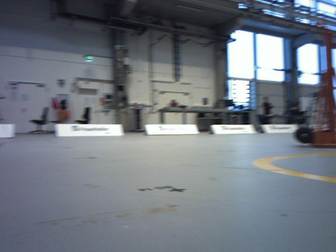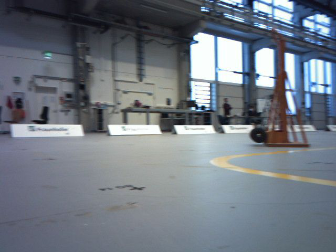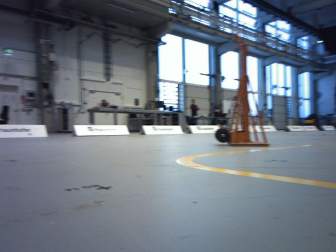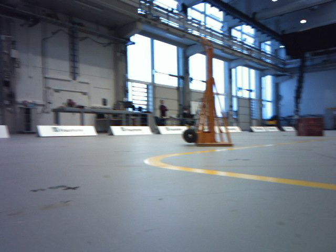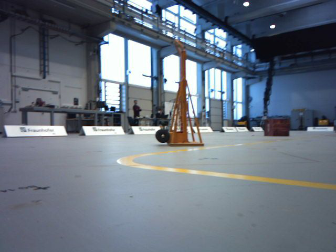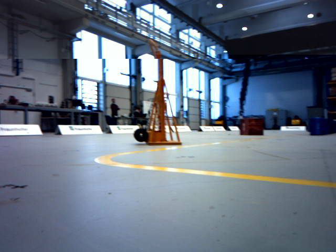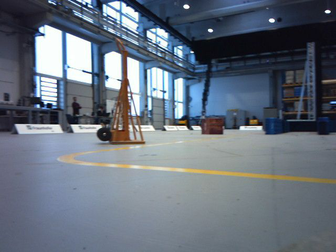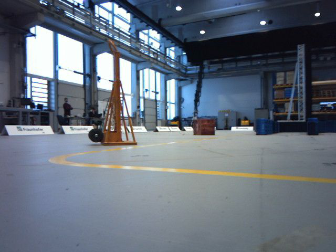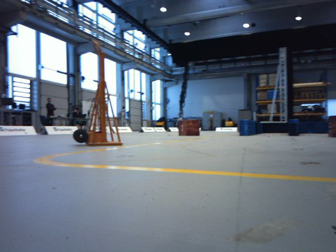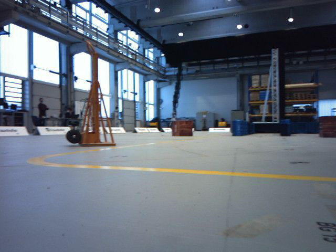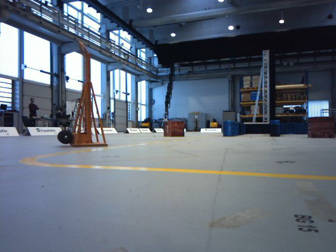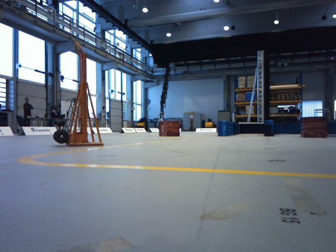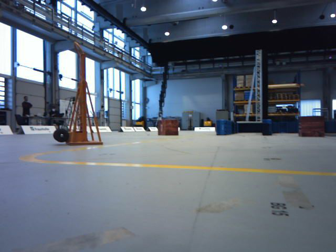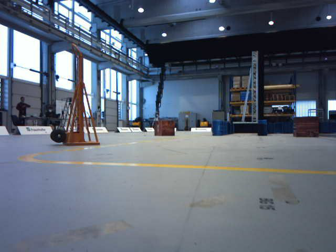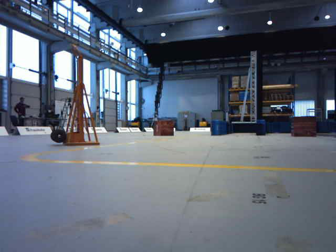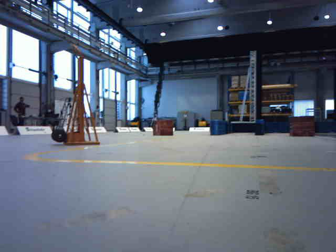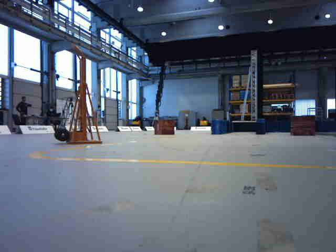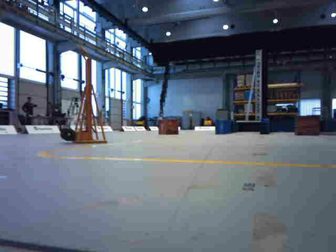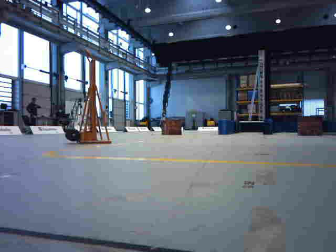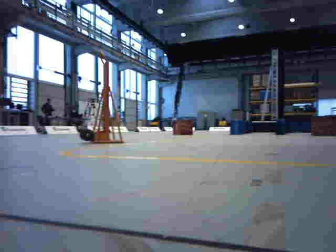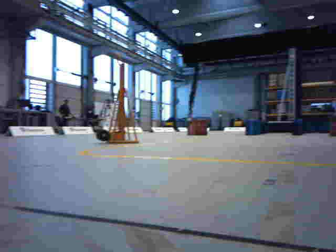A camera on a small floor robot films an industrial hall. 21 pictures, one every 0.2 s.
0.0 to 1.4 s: The camera swings to its right by about 40 degrees, and the scene slides to the left. It travels backward, about 0.3 m.
1.4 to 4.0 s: The camera travels backward, about 0.5 m, so what stands in front gets smaller.
The film runs backward here.
